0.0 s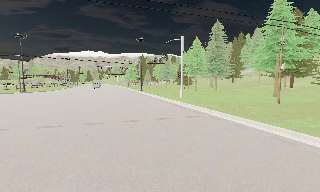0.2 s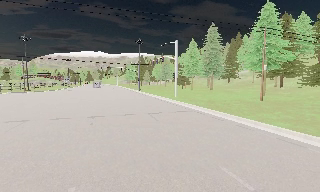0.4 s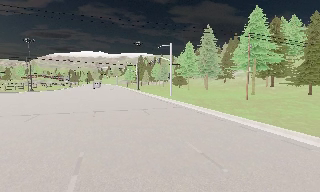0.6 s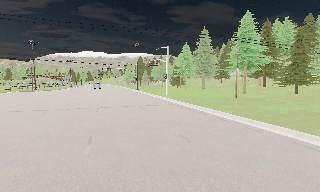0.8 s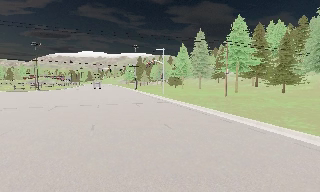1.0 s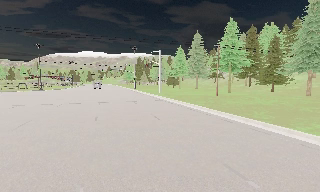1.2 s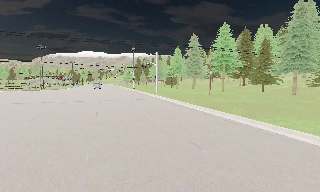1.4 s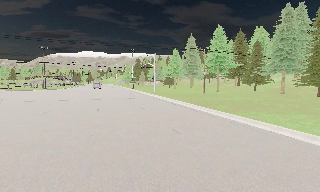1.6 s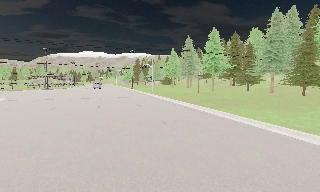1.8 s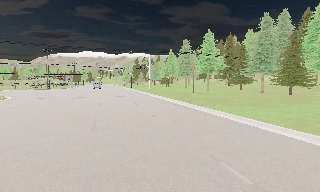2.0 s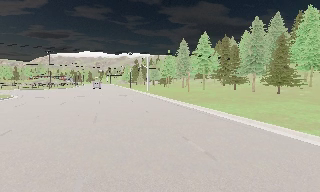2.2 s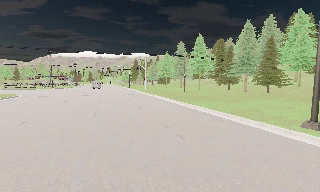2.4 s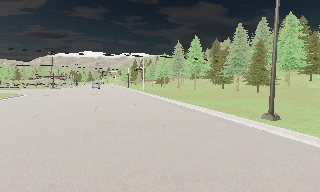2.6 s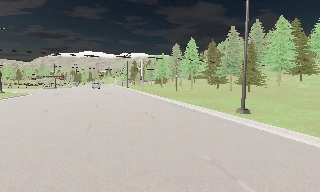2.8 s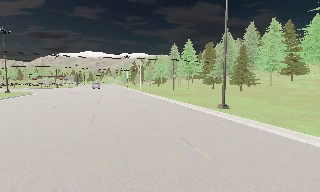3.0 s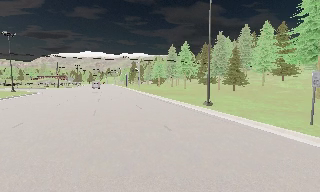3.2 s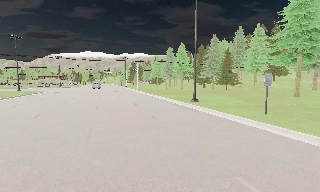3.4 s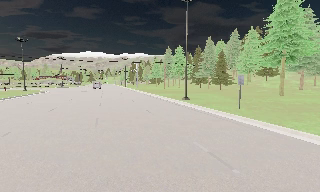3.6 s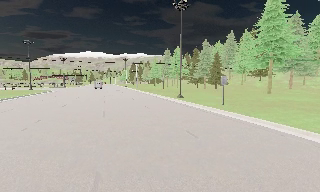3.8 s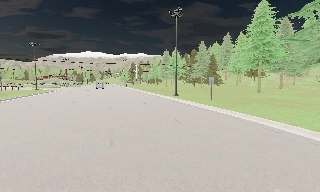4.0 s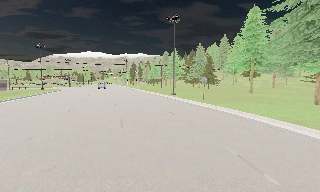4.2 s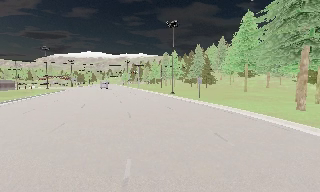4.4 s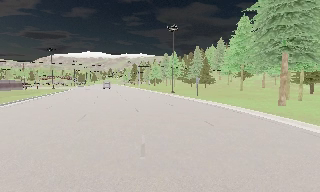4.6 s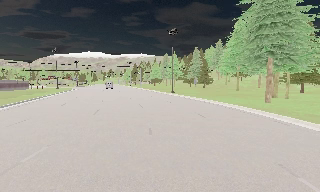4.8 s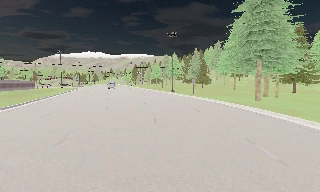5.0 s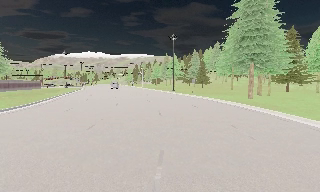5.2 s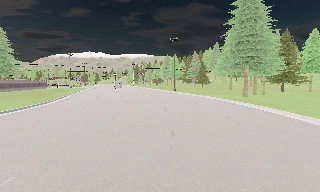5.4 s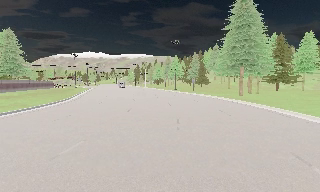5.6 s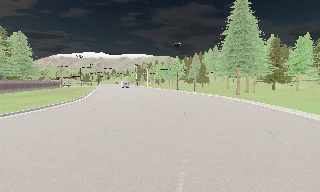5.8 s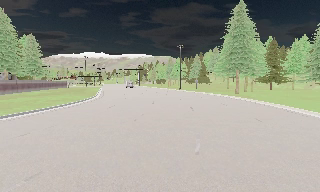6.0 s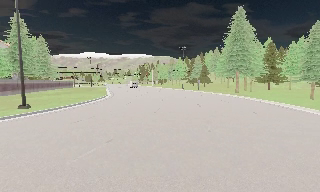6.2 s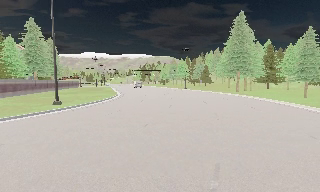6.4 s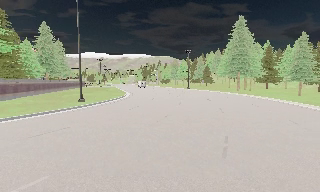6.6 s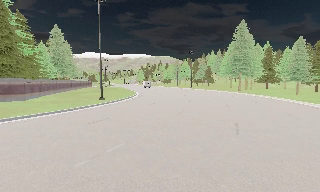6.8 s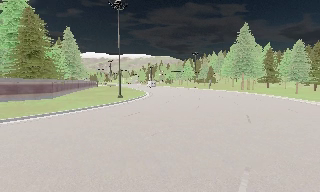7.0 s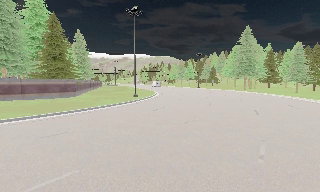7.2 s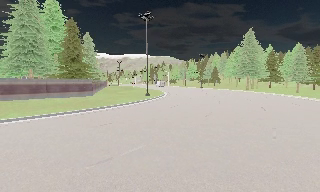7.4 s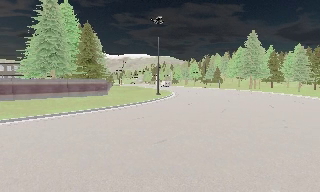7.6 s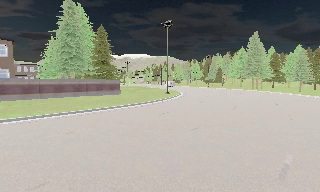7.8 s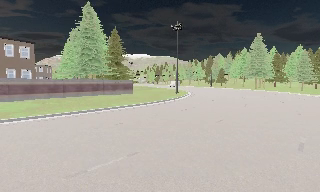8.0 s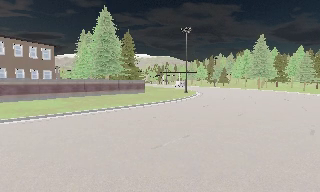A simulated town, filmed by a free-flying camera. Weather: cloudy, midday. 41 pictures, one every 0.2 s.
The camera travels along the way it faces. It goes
backward.
0.0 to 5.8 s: The camera travels backward, about 55 m, so what stands in front gets smaller.
5.8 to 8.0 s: The camera travels backward and to its left, about 25 m, so what stands in front gets smaller.
The film runs backward here.
